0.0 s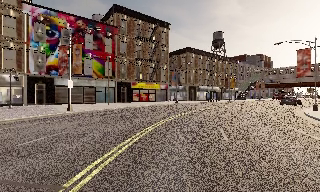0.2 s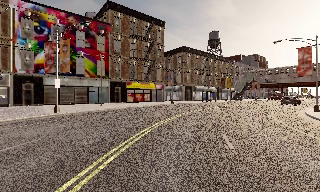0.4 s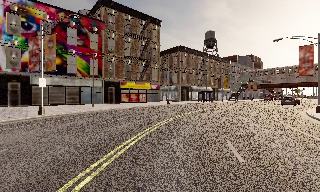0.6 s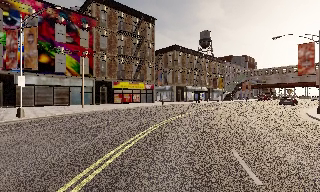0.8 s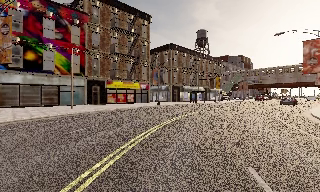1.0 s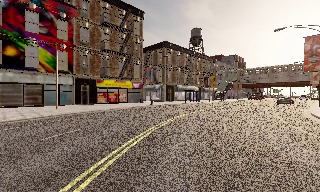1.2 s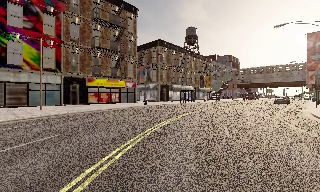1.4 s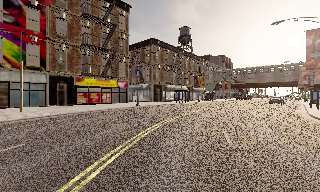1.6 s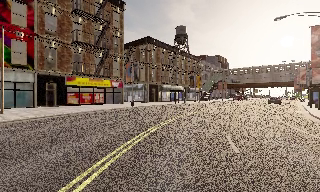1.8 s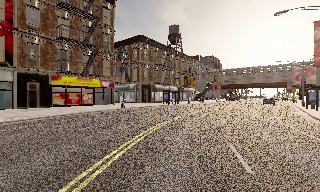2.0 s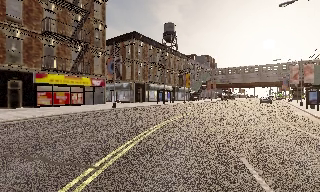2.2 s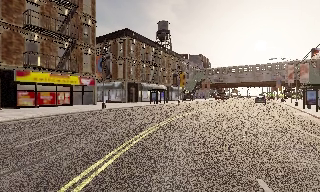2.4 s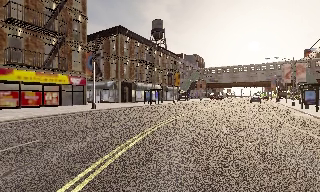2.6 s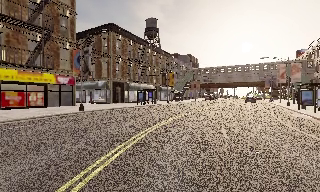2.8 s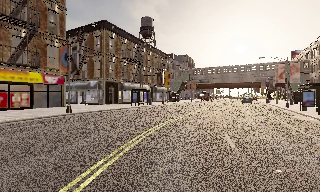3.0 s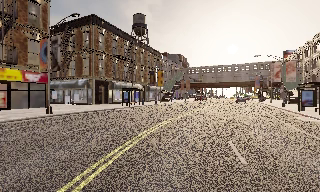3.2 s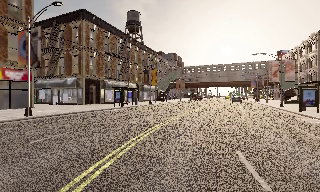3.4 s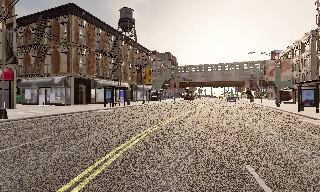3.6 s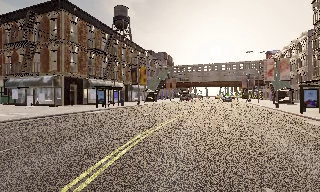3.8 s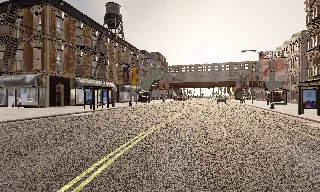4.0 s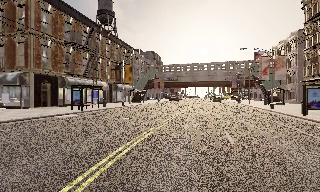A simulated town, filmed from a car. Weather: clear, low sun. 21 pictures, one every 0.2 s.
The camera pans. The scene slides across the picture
to the left.
The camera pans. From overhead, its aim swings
clockwise.
0.0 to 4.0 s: The camera pans to its right, which is clockwise from overhead, by about 35 degrees. It travels forward, about 25 m.
The film runs forward here.
